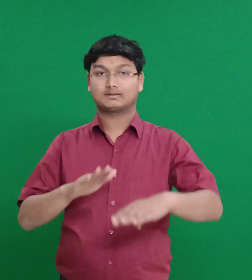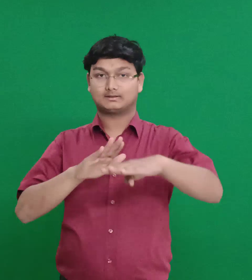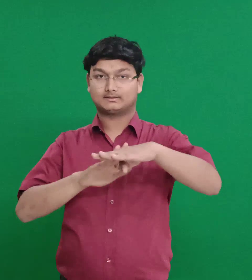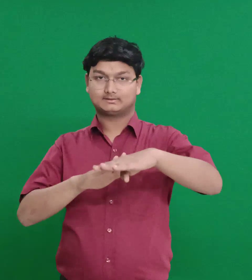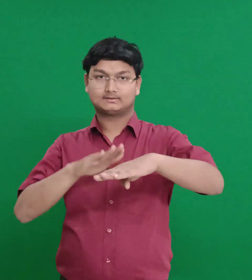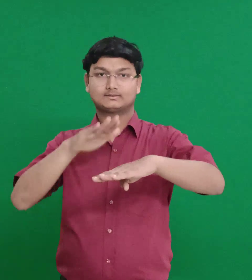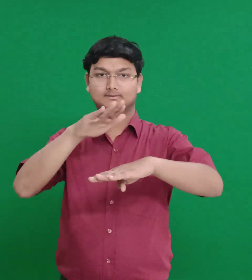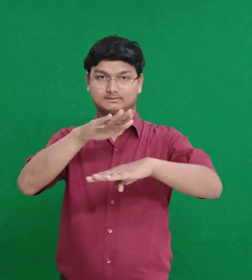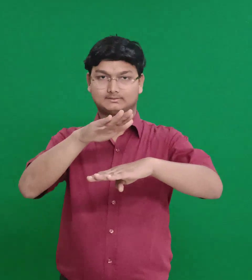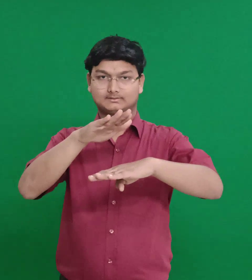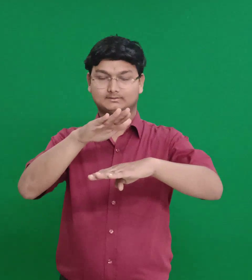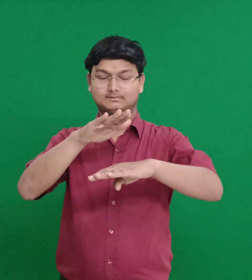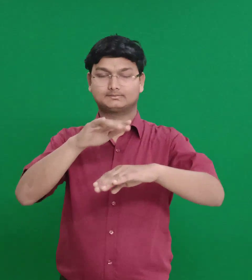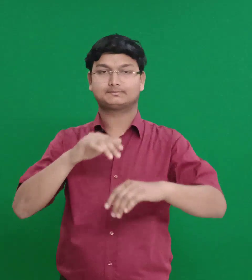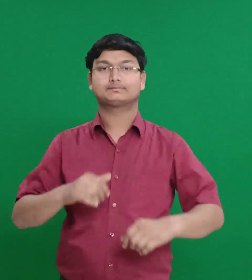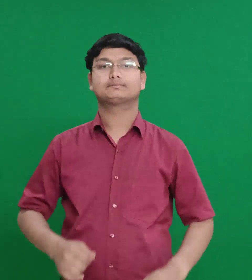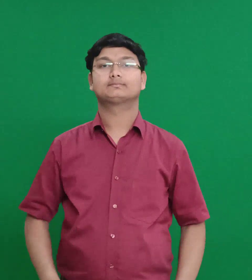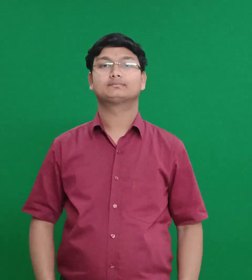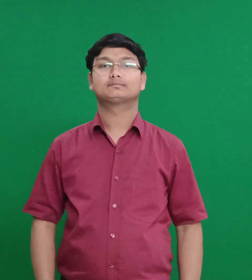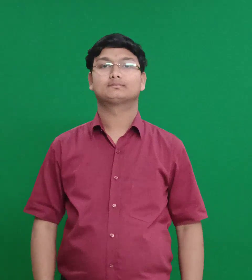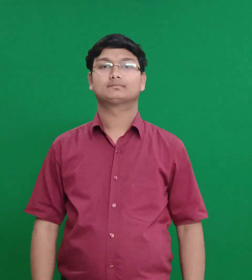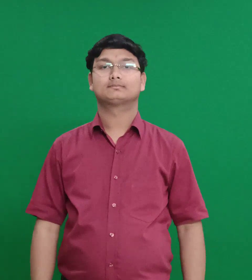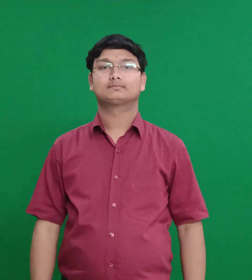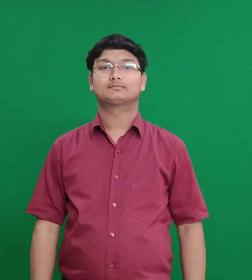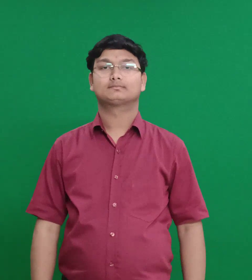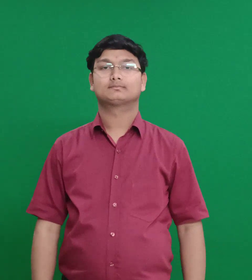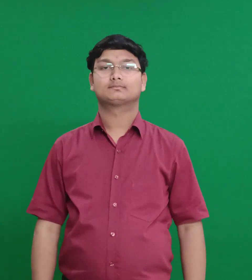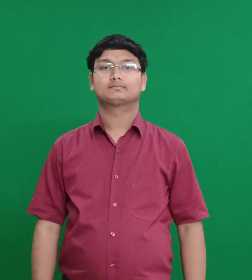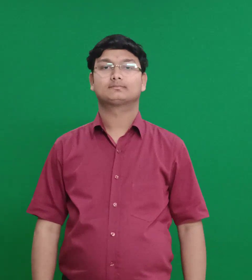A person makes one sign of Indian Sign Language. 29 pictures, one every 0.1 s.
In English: ramah
